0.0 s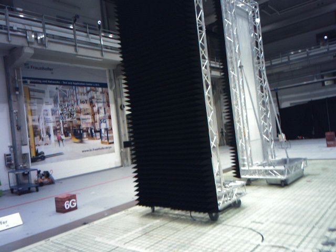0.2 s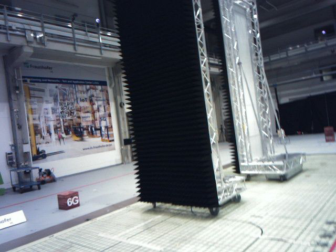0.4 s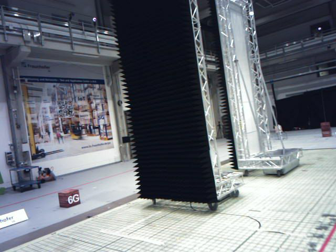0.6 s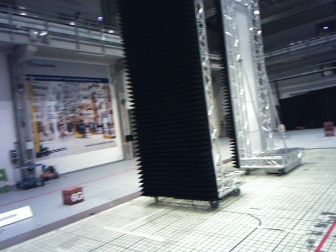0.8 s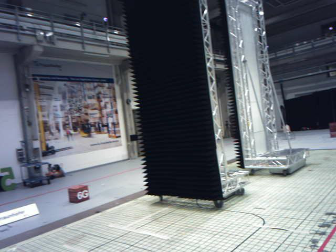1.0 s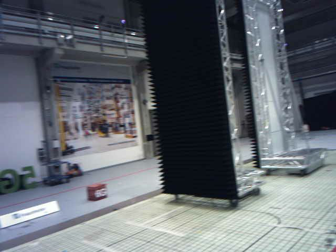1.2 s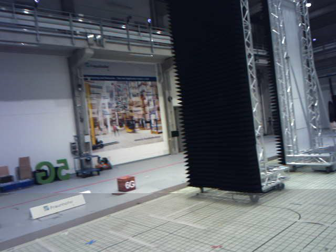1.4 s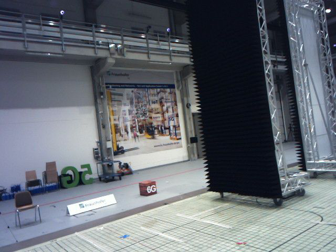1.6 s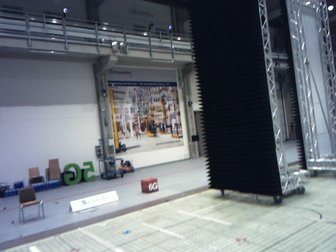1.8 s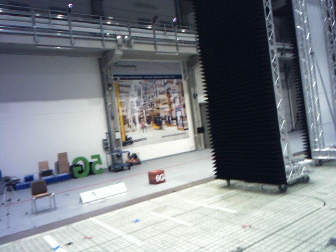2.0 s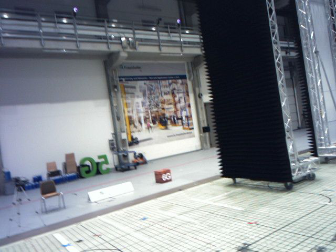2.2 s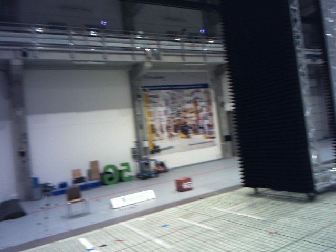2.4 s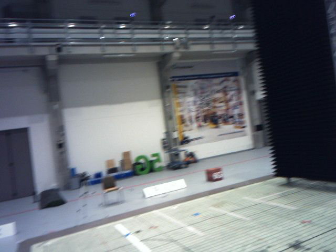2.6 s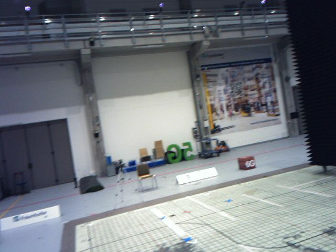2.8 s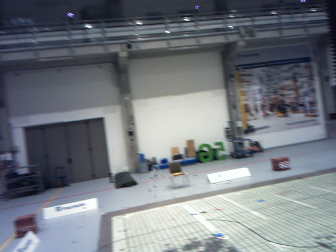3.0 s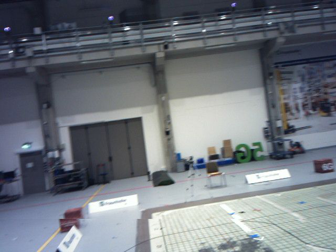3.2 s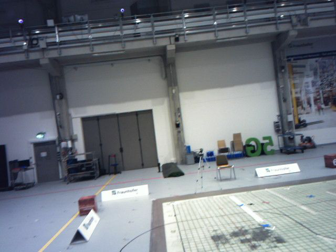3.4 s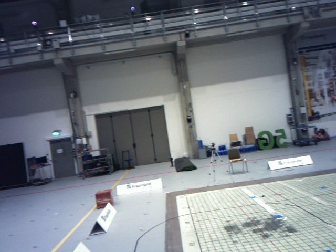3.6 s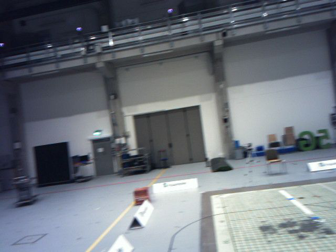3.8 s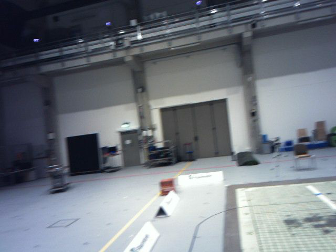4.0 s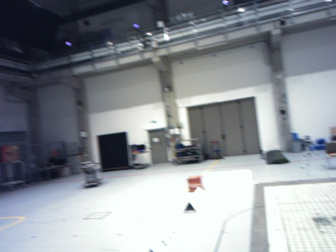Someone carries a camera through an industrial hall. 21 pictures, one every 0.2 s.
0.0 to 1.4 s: The scene slides to the right, as the camera pans about 10 degrees to its left. It travels backward, about 1.4 m, so what stands in front gets smaller. It gains speed.
1.4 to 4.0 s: The camera swings to its left by about 55 degrees, and the scene slides to the right. It travels backward, about 2.2 m.
The film runs backward here.
